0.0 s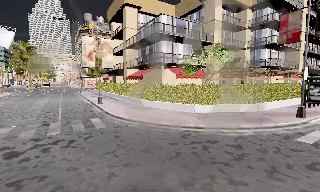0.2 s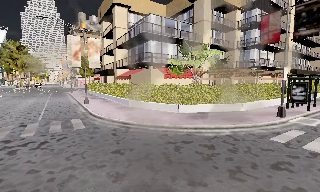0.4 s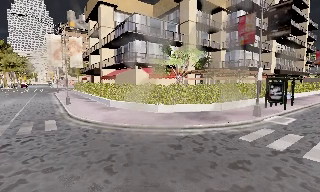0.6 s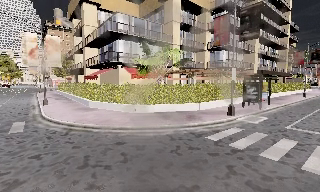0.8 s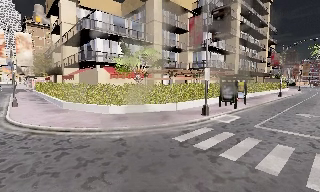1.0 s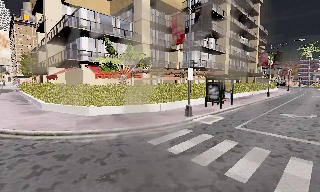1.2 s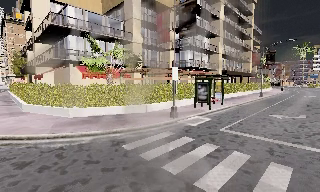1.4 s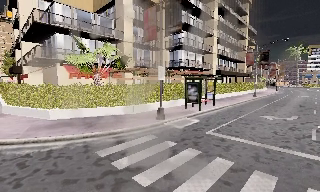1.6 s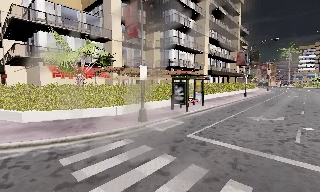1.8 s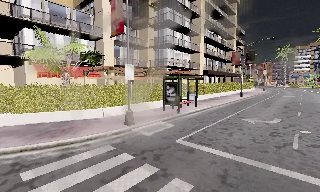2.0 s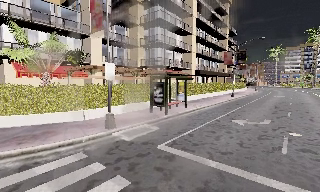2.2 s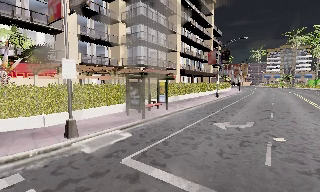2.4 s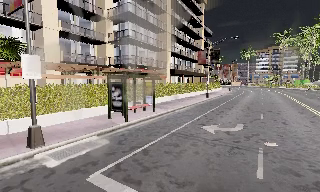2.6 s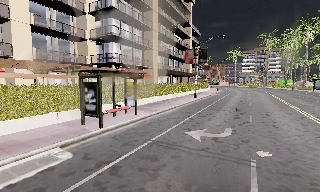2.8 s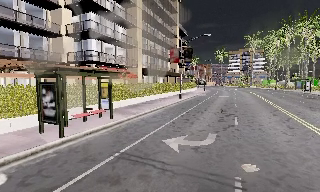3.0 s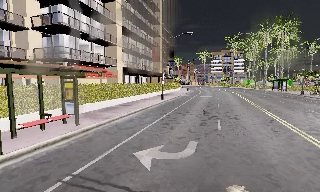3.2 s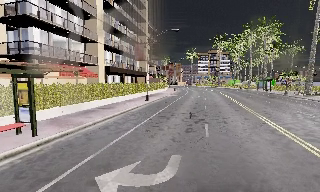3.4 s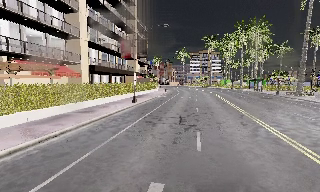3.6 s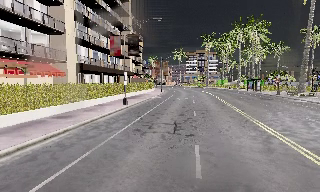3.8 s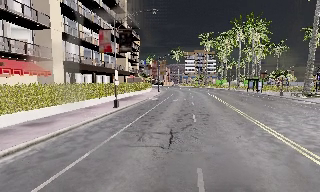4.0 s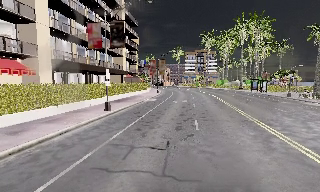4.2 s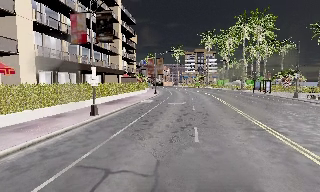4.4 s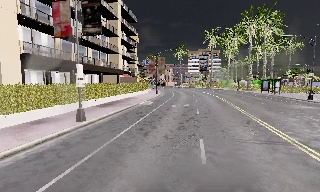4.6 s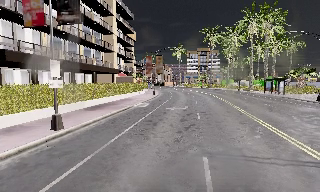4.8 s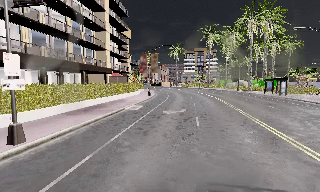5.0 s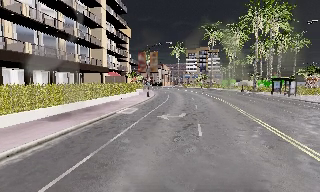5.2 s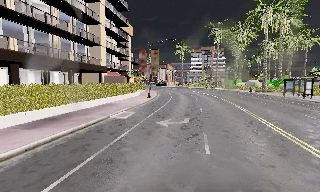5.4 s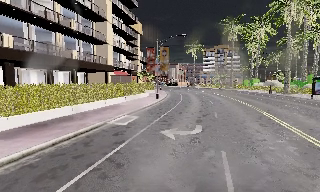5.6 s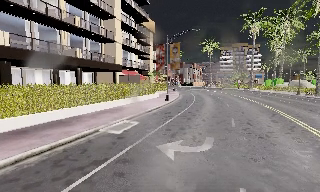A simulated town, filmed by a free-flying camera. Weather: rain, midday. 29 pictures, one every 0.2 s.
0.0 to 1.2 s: The camera pans to its right, which is clockwise from overhead, by about 15 degrees. It travels to its right, about 5 m, so close, fixed things drift to the left.
1.2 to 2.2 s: The camera travels forward and to its right, about 4 m, so what stands in front looms larger.
2.2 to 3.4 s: The scene slides to the left, as the camera pans about 25 degrees to its right. It travels forward and to its right, about 7 m, so what stands in front looms larger.
3.4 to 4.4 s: The camera travels forward, about 8 m, so what stands in front looms larger.
4.4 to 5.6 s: The camera pans to its left, which is counterclockwise from overhead, by about 10 degrees. It travels forward, about 10 m, so what stands in front looms larger.
The film runs backward here.
